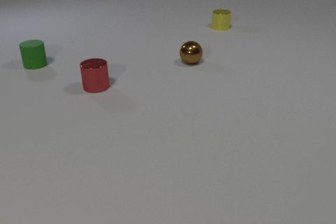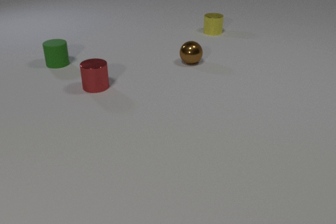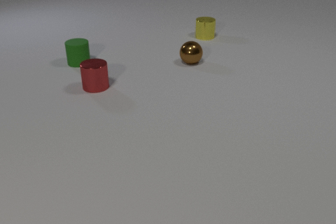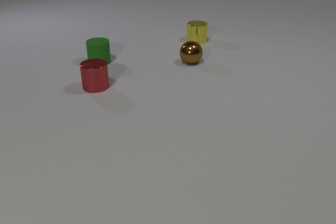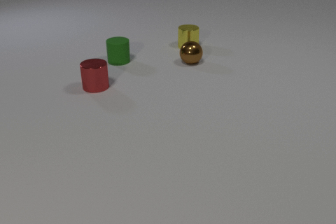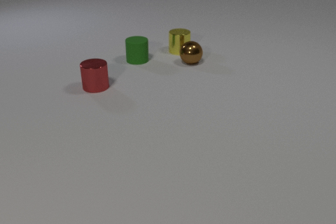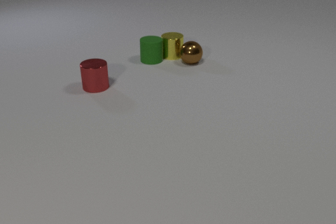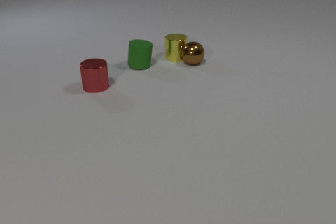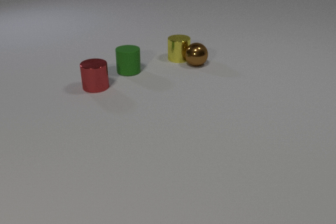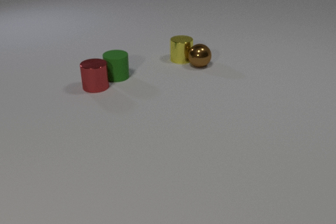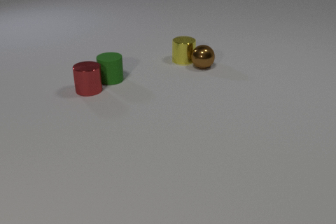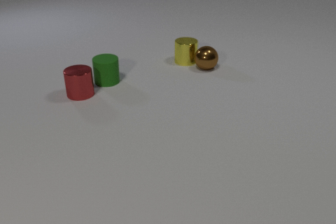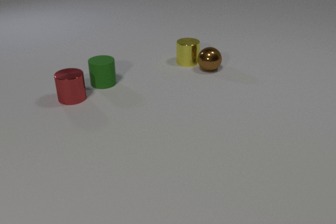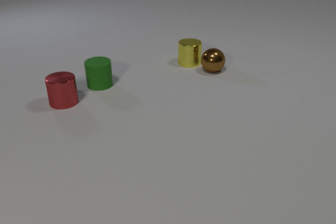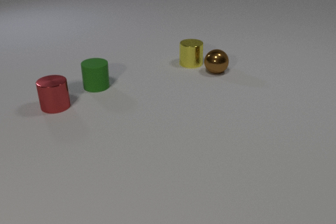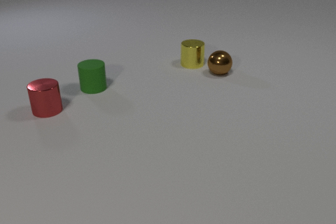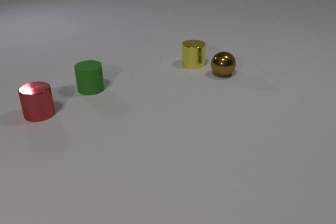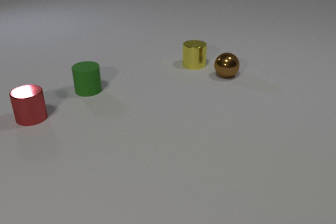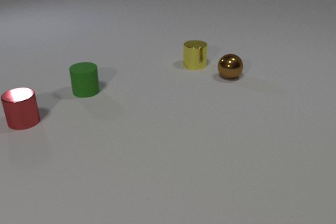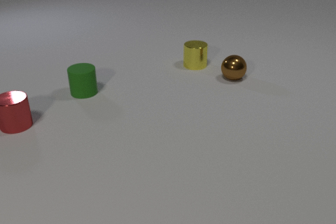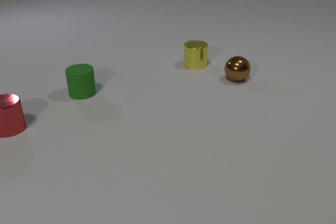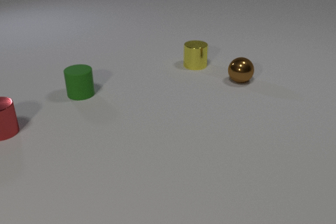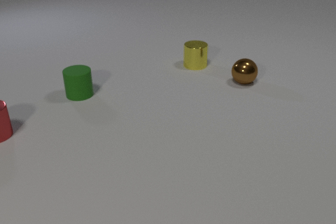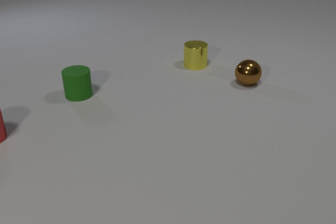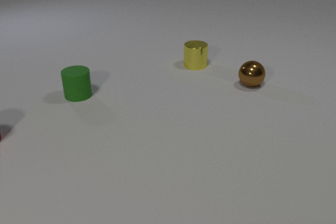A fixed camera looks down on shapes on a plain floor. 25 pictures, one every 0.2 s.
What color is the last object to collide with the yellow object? brown.
Are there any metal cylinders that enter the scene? no.
How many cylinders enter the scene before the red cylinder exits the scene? 0.
0.0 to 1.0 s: The green rubber cylinder slides to the right. The yellow metal cylinder slides toward the camera and to the left.
1.0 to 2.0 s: The green rubber cylinder slides toward the camera and to the left. The yellow metal cylinder slides toward the camera. The red metal cylinder slides to the left and toward the camera. The brown metal sphere rolls to the right and toward the camera. The green rubber cylinder and the yellow metal cylinder collide. The yellow metal cylinder and the brown metal sphere collide. The green rubber cylinder and the red metal cylinder collide.
2.0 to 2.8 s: The green rubber cylinder slides to the left and toward the camera. The yellow metal cylinder slides toward the camera and to the right. The red metal cylinder slides to the left and toward the camera. The brown metal sphere rolls to the right and toward the camera.
2.8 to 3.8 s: The green rubber cylinder slides to the left and toward the camera. The red metal cylinder slides to the left and toward the camera. The brown metal sphere rolls to the right and toward the camera.
3.8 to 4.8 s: The green rubber cylinder slides to the left. The red metal cylinder slides to the left and toward the camera. The brown metal sphere rolls to the right and toward the camera.
